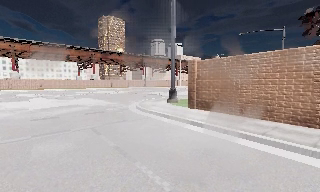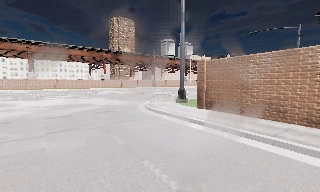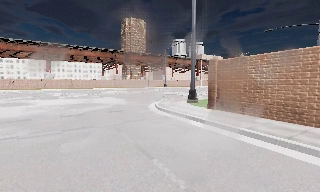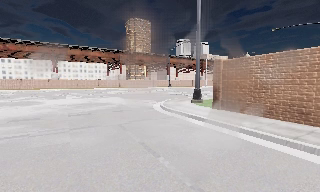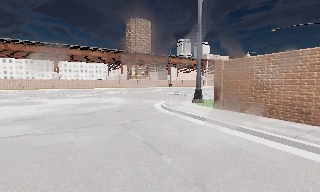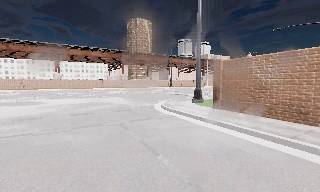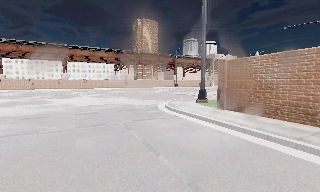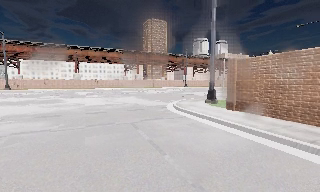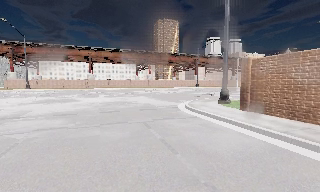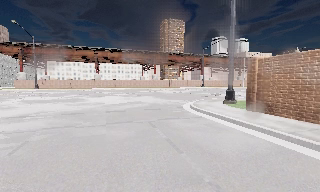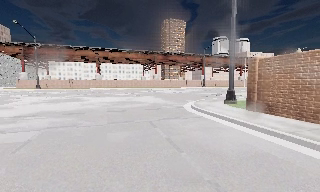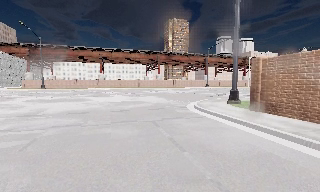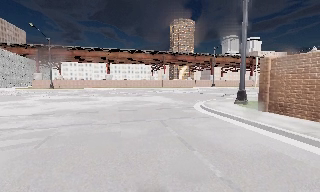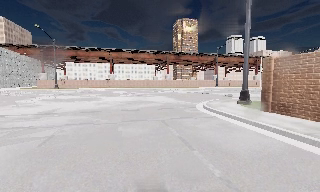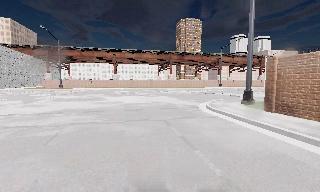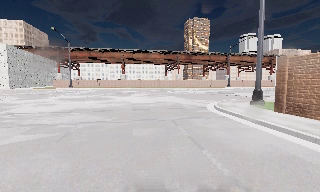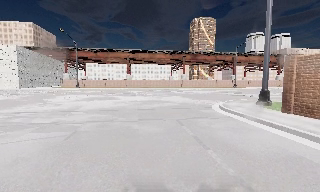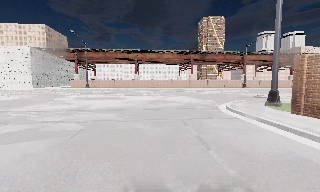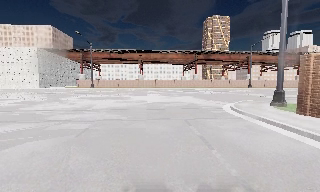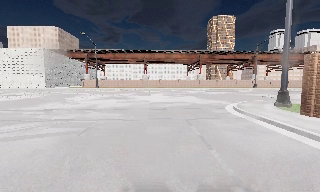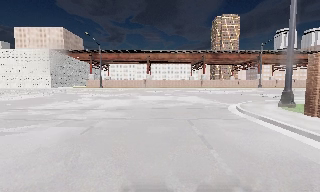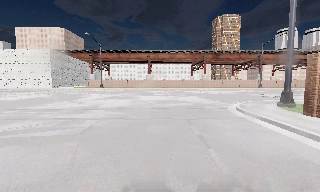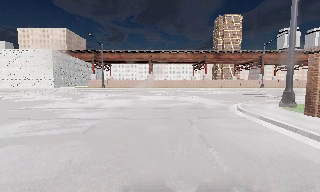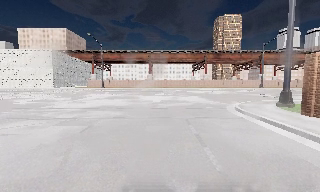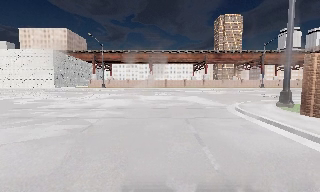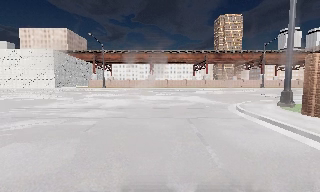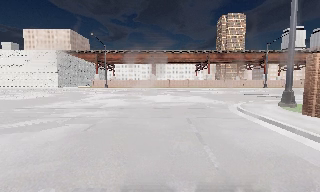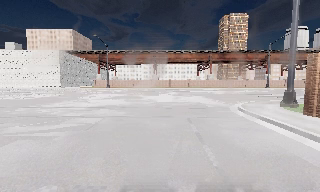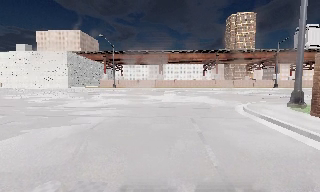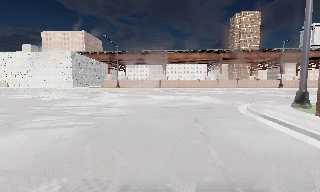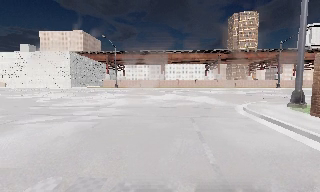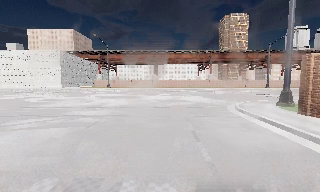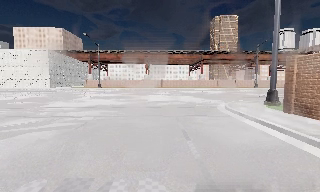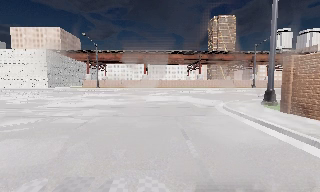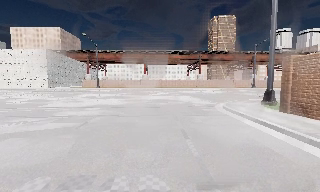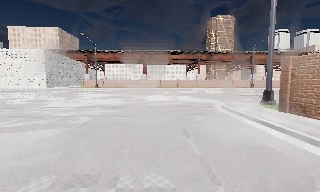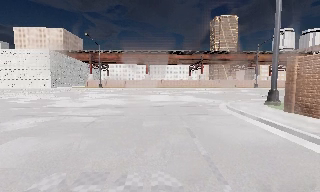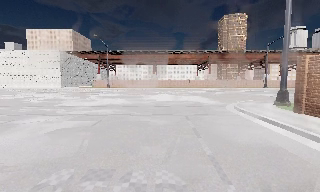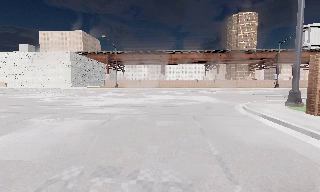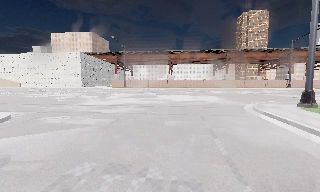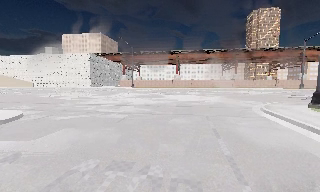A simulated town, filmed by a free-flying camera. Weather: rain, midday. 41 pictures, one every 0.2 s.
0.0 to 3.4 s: The camera pans to its left, which is counterclockwise from overhead, by about 35 degrees. It travels backward, about 1 m.
3.4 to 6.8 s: The camera travels backward and to its right, about 1 m, so what stands in front gets smaller.
6.8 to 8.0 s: The scene slides to the right, as the camera pans about 10 degrees to its left.
The film runs backward here.
